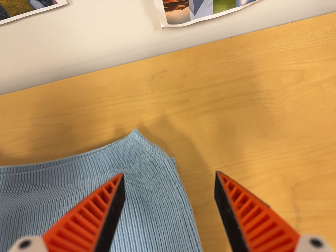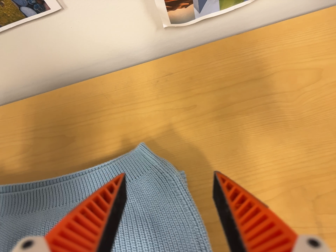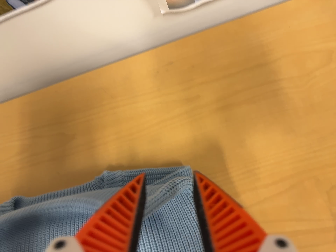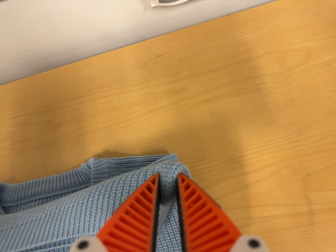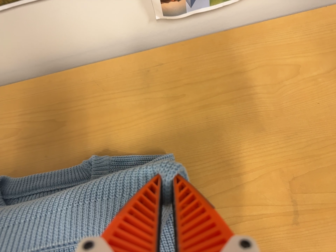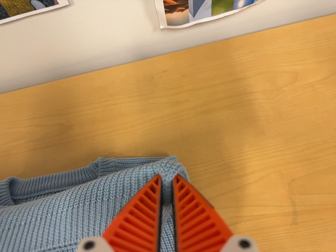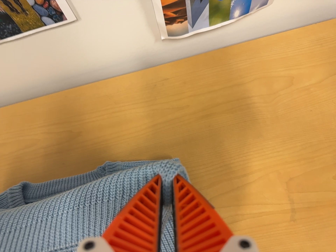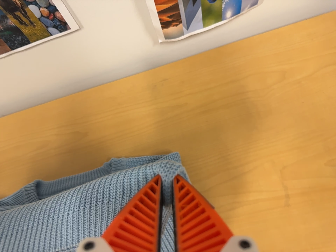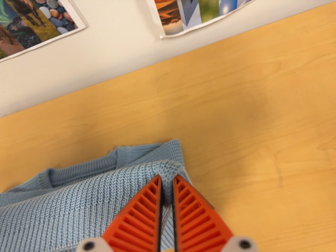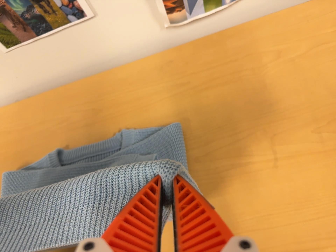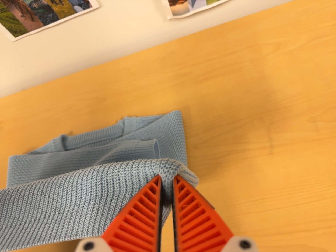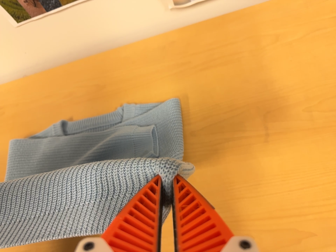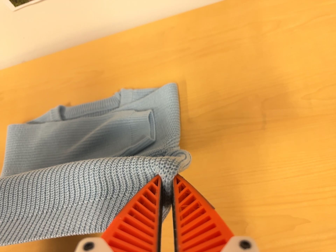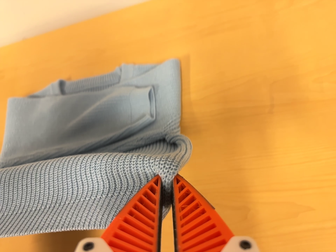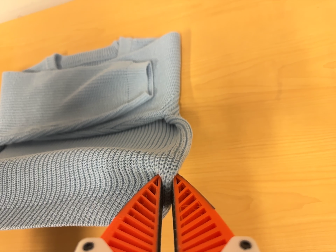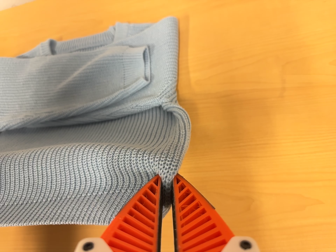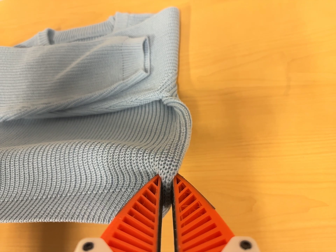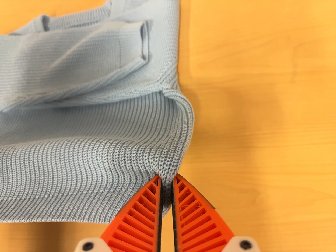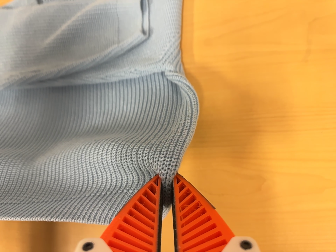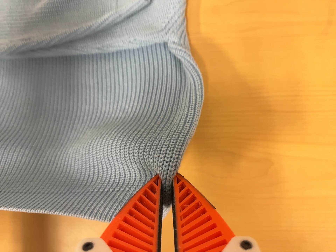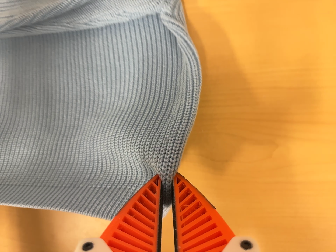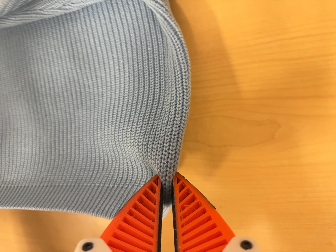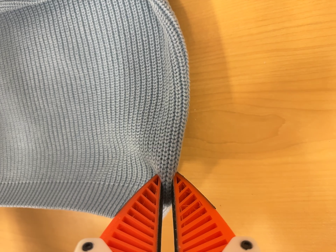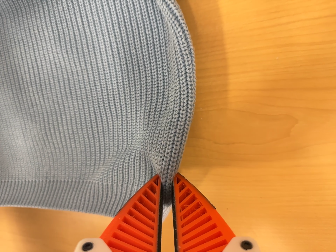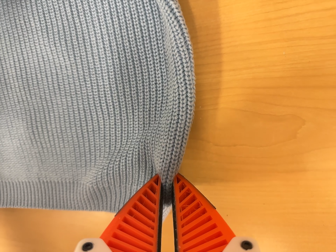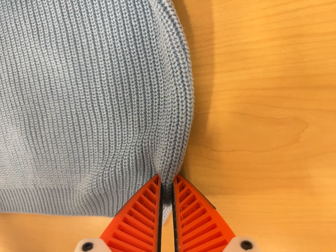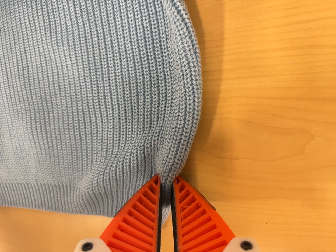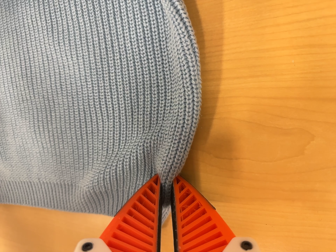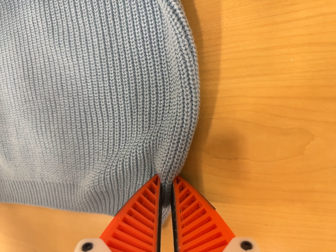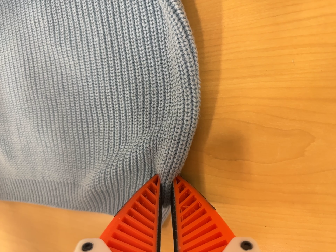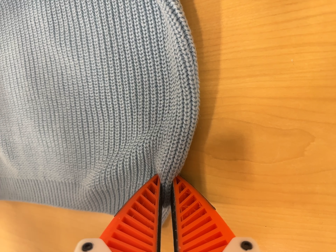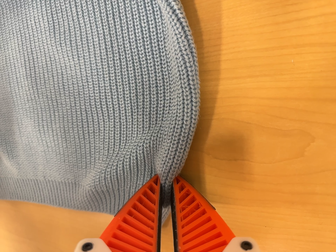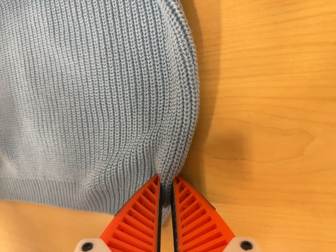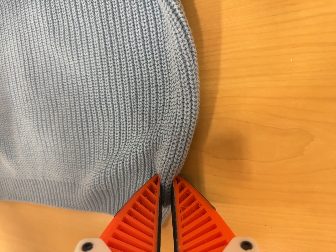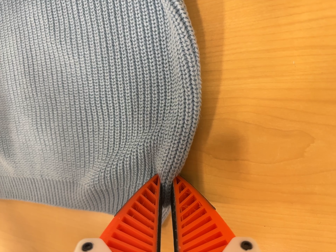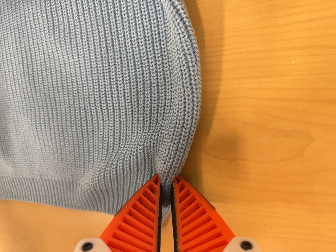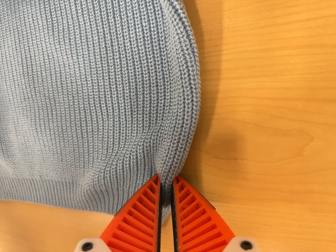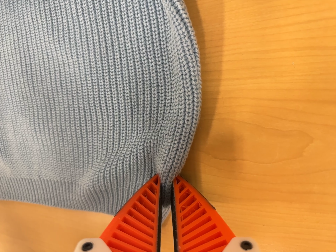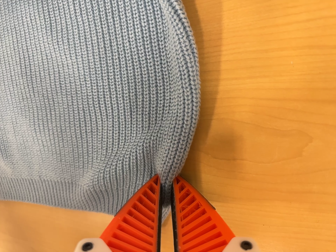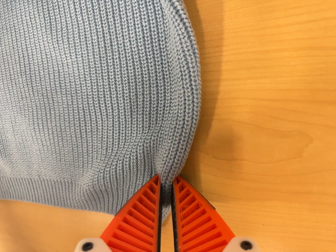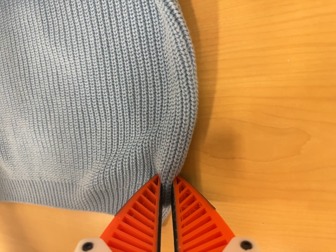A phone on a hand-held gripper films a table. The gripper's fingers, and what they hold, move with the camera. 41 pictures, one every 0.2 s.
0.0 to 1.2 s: The camera shifts only a little, or ends up much as it began.
1.2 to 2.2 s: The camera travels backward, toward the bottom of its view and to its right, about 16 cm, so what stands in front gets smaller.
2.2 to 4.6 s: The camera travels forward, about 20 cm. Its aim tips toward the bottom of its view by about 40 degrees, and the scene shifts upward.
4.6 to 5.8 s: The camera shifts only a little, or ends up much as it began.
5.8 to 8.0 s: The camera shifts only a little, or ends up much as it began.
The film runs backward here.
